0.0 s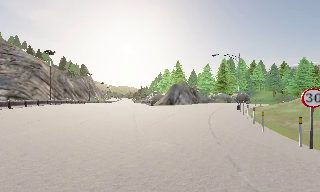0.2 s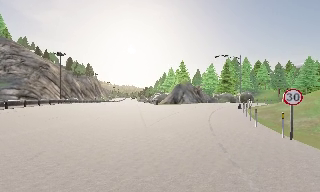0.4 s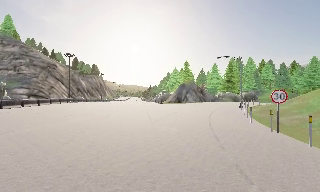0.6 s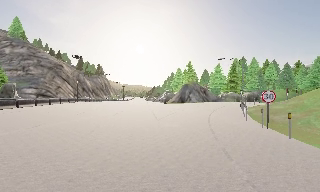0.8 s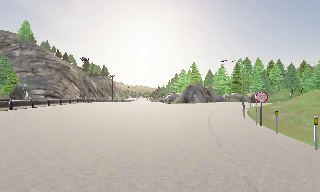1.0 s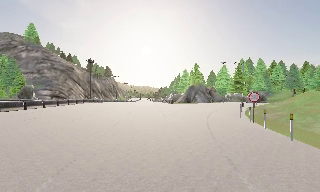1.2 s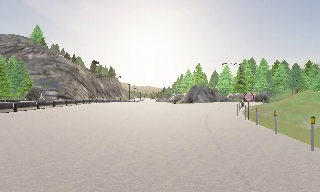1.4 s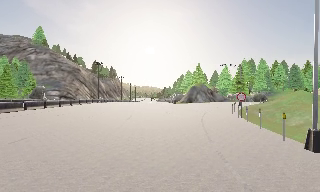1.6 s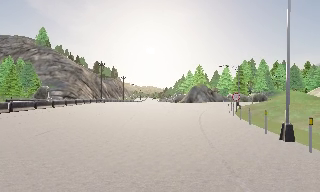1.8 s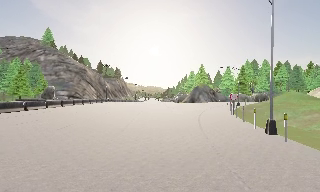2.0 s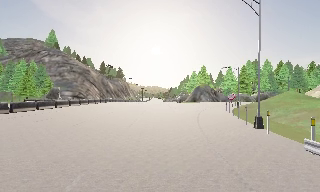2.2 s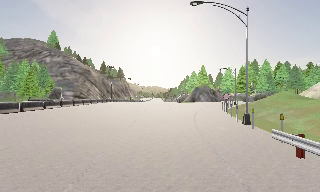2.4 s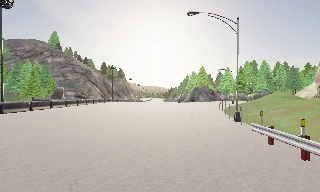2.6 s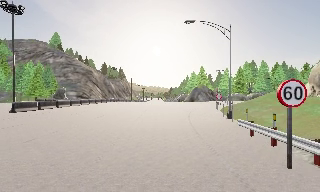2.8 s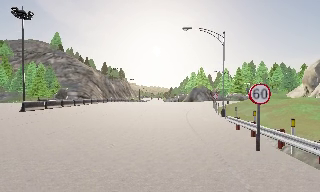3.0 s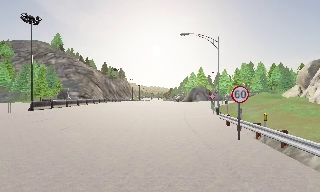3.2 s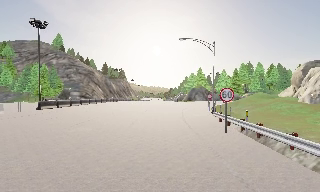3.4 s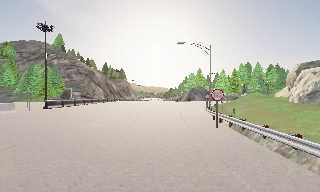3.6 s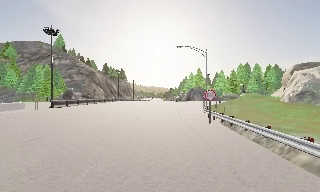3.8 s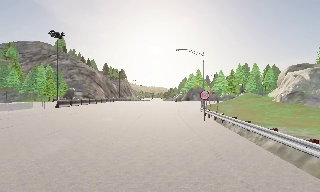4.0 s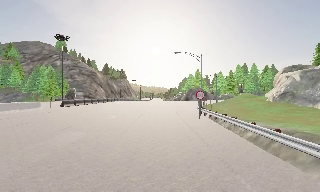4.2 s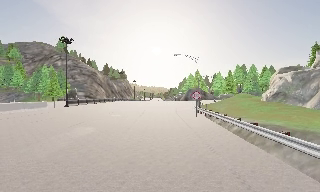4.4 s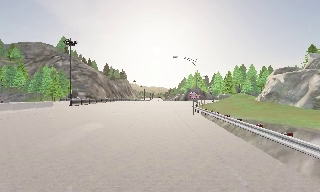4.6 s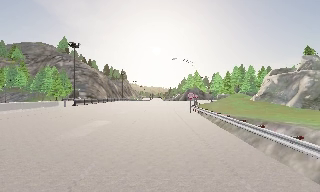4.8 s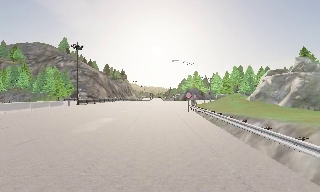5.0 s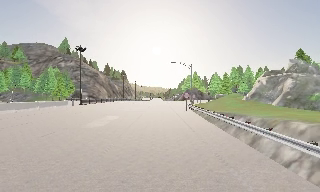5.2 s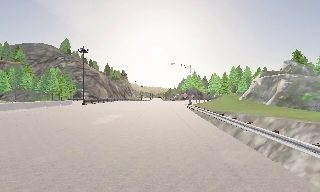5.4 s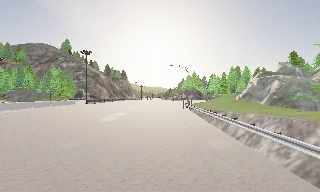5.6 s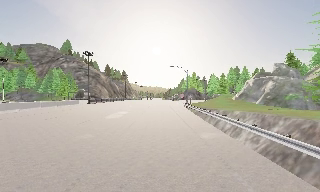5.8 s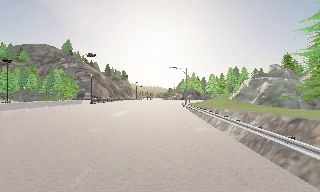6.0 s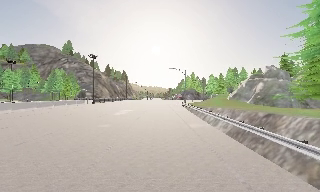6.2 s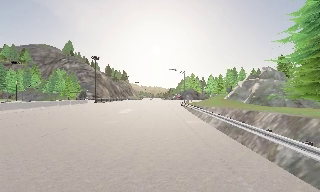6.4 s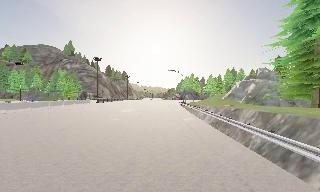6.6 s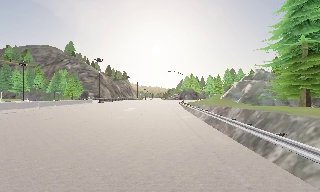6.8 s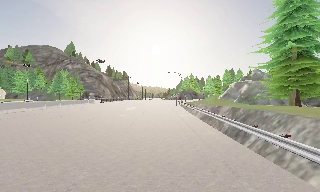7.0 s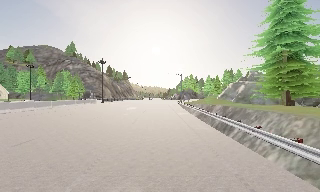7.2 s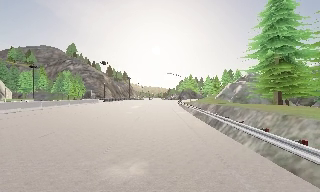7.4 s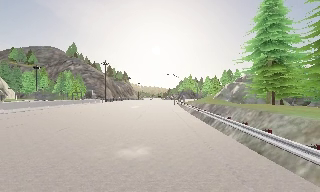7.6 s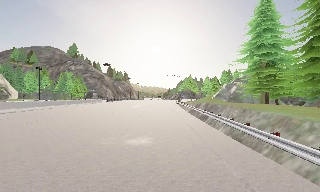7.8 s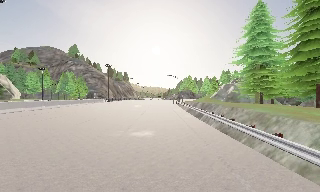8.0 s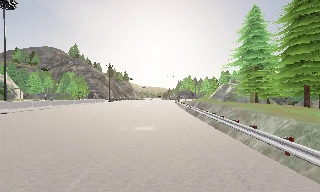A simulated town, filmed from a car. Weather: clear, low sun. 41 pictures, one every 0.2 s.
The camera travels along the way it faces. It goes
backward.
0.0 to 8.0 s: The scene slides to the right, as the camera pans about 10 degrees to its left. It travels backward, about 50 m, so what stands in front gets smaller.
The film runs backward here.
